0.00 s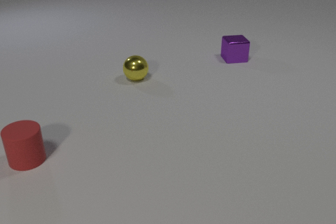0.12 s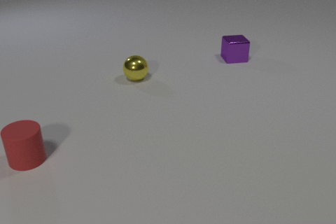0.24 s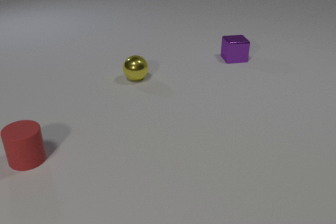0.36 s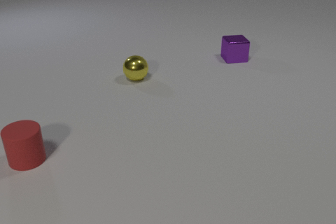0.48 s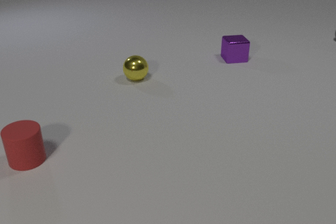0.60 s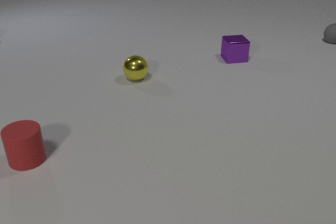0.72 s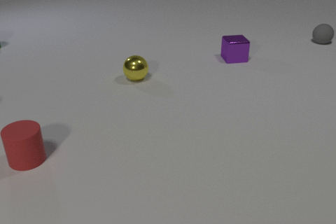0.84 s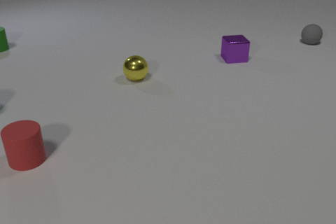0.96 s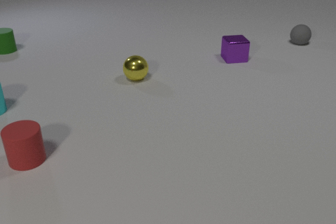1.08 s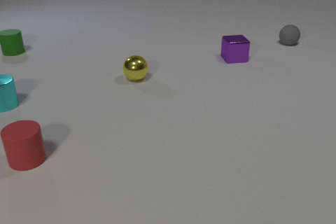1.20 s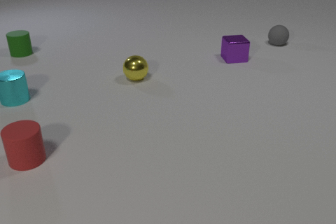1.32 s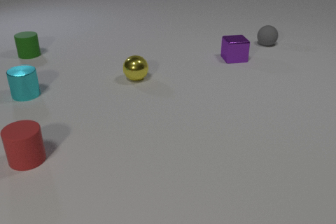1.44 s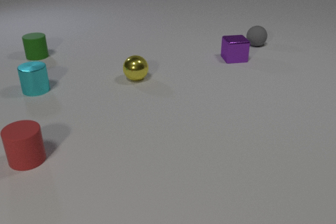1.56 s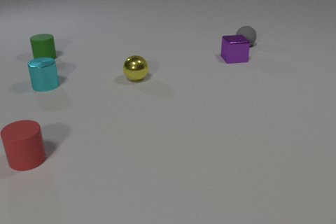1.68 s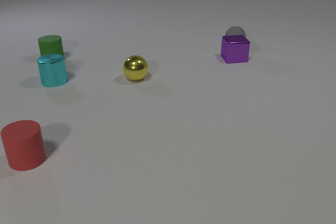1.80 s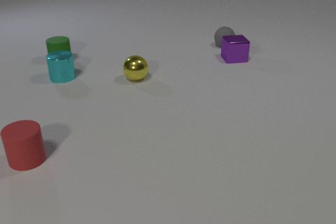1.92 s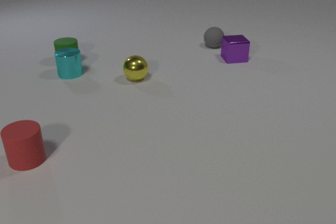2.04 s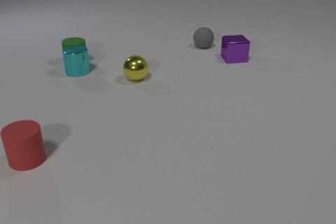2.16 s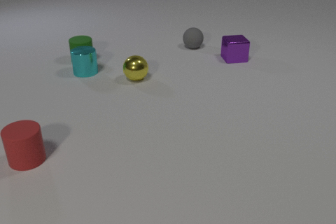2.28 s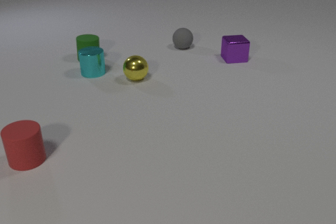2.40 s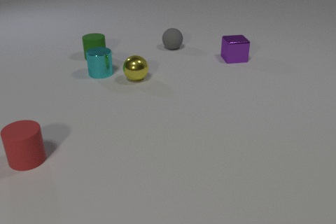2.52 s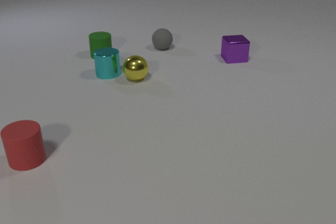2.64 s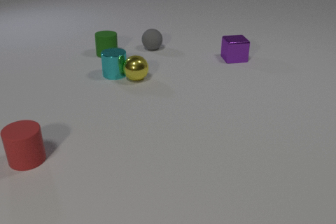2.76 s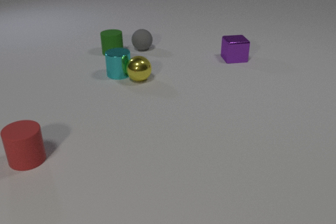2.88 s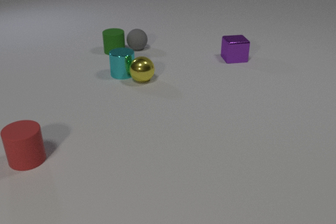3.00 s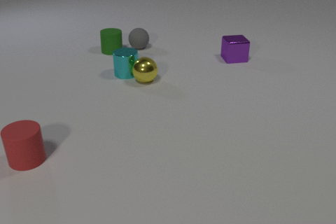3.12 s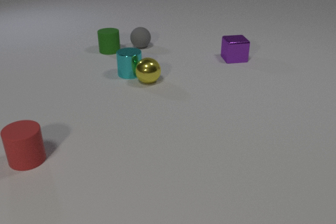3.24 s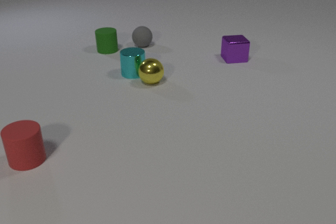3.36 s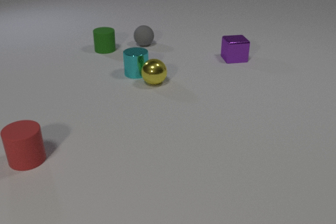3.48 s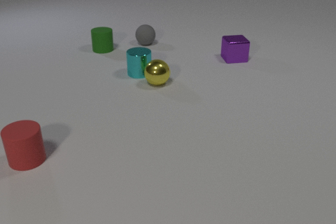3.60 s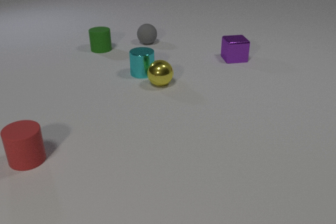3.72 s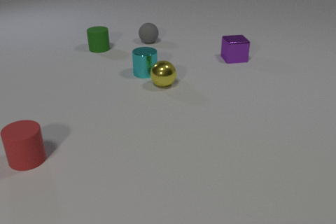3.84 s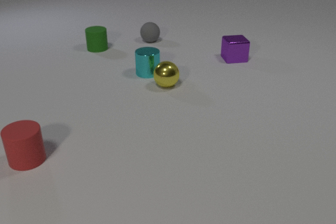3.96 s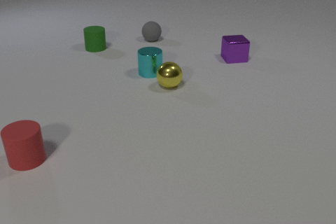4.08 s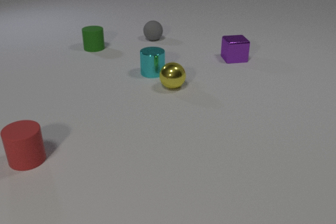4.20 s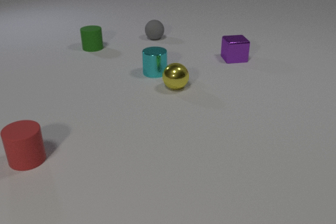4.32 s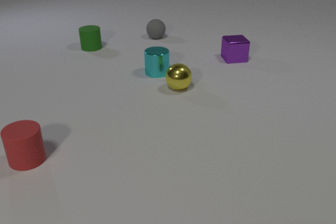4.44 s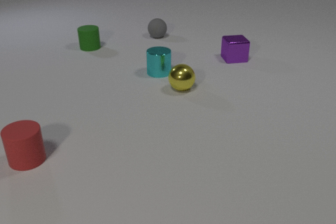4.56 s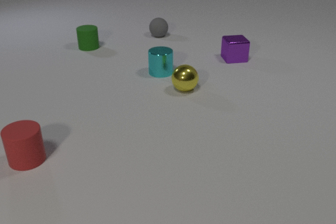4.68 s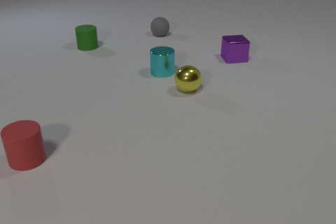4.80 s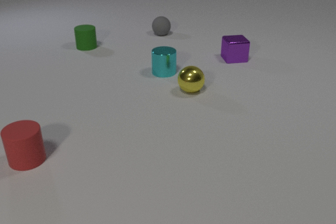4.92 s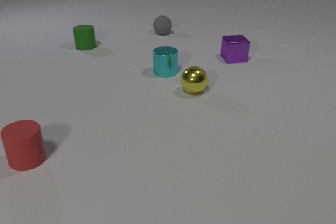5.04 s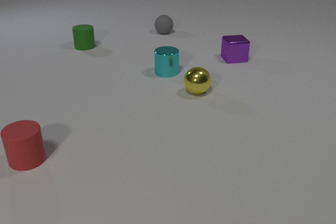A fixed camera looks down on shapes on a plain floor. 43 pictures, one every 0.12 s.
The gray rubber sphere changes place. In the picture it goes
to the left.
The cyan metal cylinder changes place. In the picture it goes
to the right.
0.00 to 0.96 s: The cyan metal cylinder comes in at the left edge. The green rubber cylinder comes in at the left edge, slides toward the camera and to the right. The gray rubber sphere comes in at the right edge, rolls to the left and toward the camera.
0.96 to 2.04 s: The cyan metal cylinder slides to the right and away from the camera. The green rubber cylinder slides to the right and toward the camera. The gray rubber sphere rolls to the left. The cyan metal cylinder and the green rubber cylinder collide.
2.04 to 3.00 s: The cyan metal cylinder slides to the right. The green rubber cylinder slides to the right and away from the camera. The gray rubber sphere rolls to the left. The yellow metal sphere rolls to the right and toward the camera. The cyan metal cylinder and the yellow metal sphere collide. The green rubber cylinder and the gray rubber sphere collide.
3.00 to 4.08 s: The cyan metal cylinder slides to the right. The green rubber cylinder slides to the left and away from the camera. The gray rubber sphere rolls away from the camera and to the right. The yellow metal sphere rolls to the right and toward the camera.
4.08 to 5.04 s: The cyan metal cylinder slides to the right. The green rubber cylinder slides to the left and away from the camera. The gray rubber sphere rolls away from the camera and to the right. The yellow metal sphere rolls to the right and toward the camera.
Are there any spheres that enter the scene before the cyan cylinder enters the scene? yes.
What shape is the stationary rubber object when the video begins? cylinder.
What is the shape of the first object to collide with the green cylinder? cylinder.
